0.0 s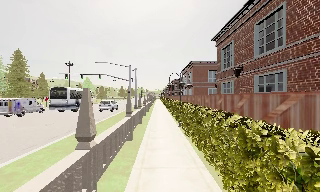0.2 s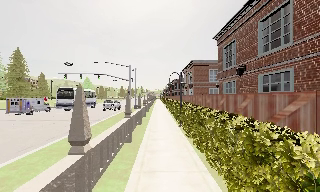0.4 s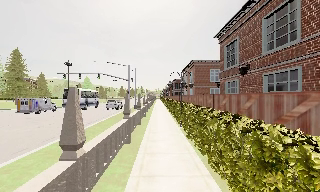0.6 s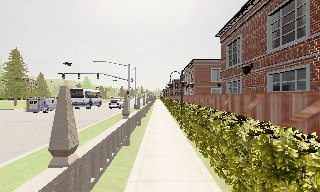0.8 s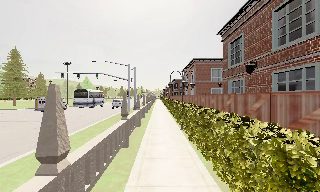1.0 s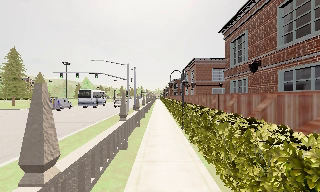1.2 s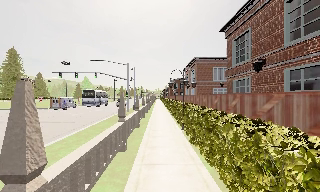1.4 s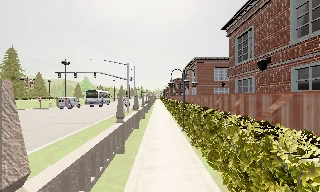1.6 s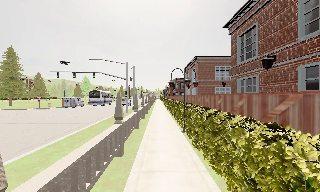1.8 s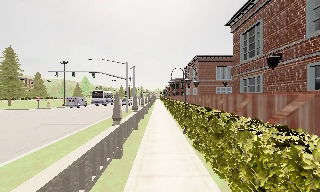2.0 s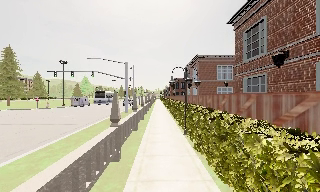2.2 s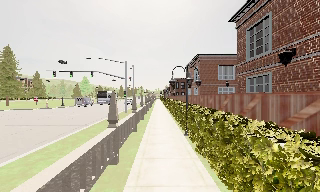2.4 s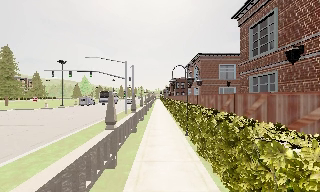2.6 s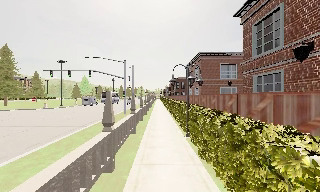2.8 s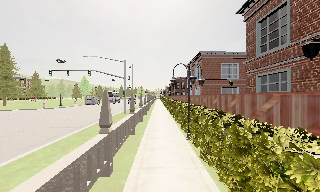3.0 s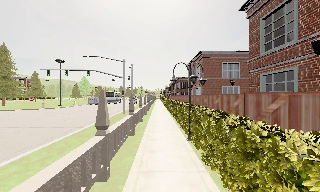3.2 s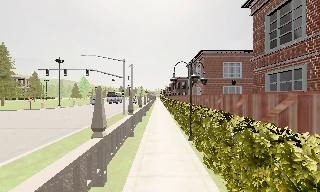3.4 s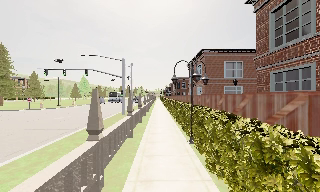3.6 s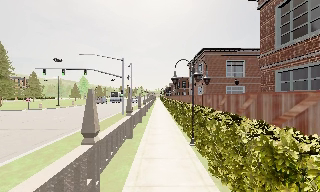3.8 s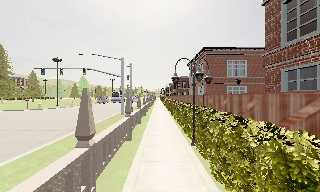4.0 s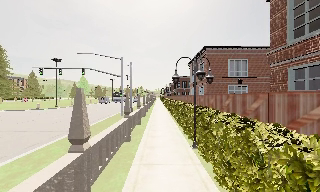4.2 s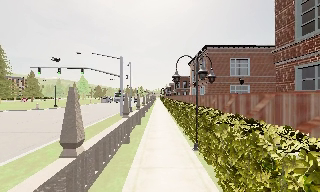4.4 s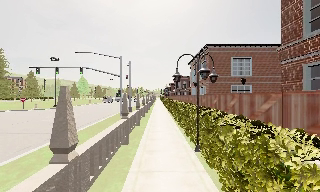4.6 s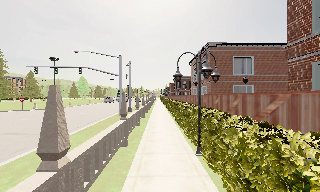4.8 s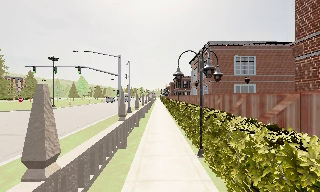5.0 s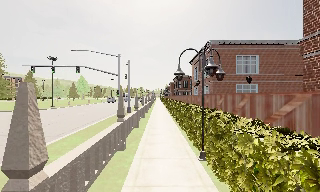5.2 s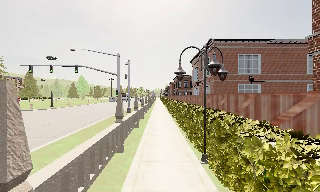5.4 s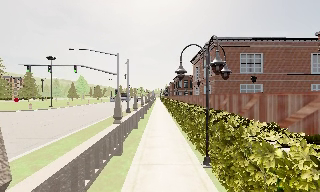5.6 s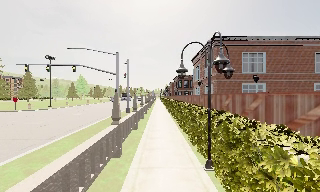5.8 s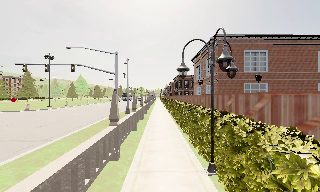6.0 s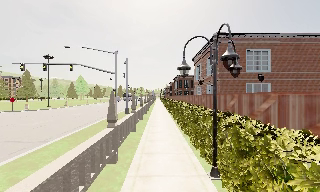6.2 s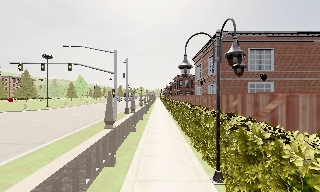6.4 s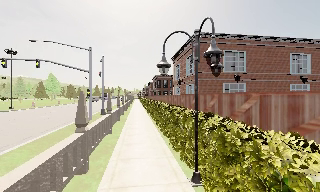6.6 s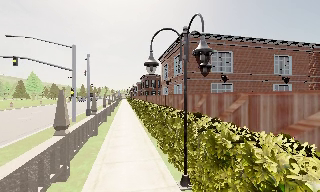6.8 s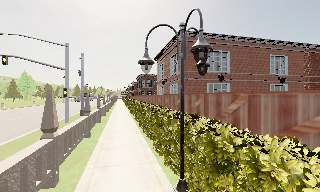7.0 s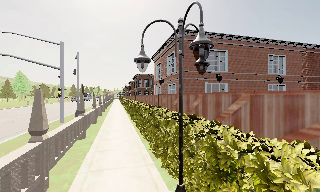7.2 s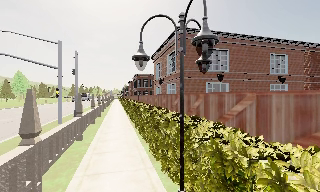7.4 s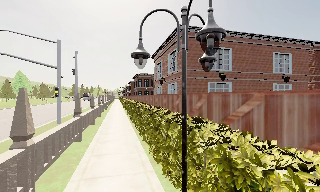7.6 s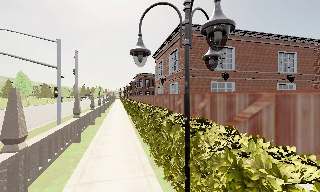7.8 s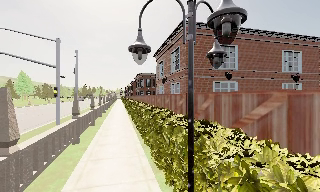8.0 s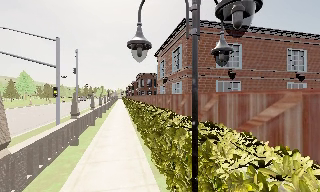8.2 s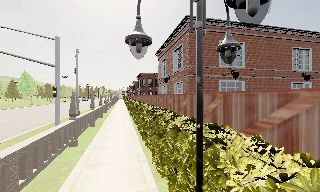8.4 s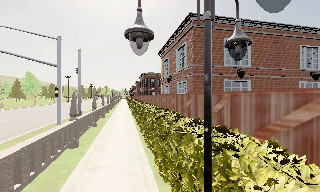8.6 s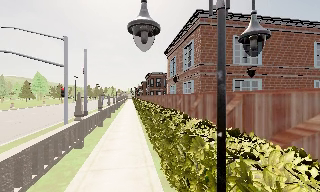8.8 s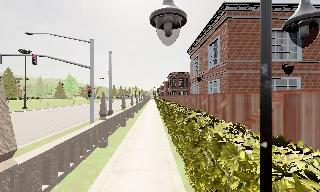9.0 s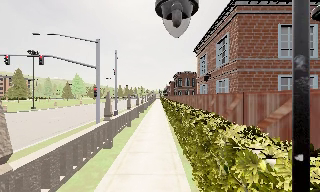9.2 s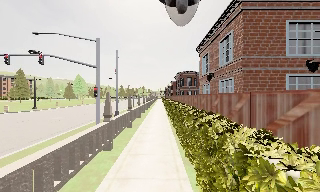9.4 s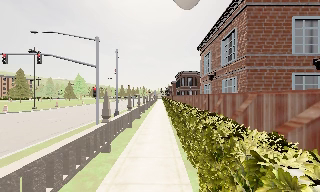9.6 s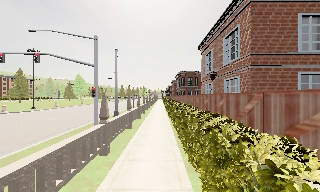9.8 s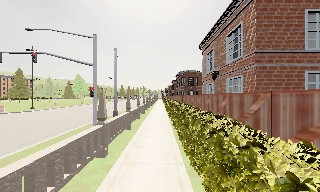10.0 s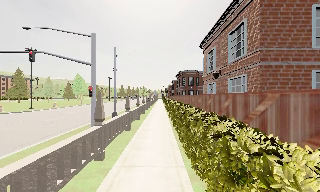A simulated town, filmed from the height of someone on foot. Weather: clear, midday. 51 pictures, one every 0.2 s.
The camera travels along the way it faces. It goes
forward.
0.0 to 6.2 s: The camera travels forward, about 9 m, so what stands in front looms larger.
6.2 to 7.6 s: The camera pans to its right, which is clockwise from overhead, by about 15 degrees. It travels forward, about 2 m, so what stands in front looms larger.
7.6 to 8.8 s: The camera swings to its left by about 10 degrees, and the scene slides to the right. It travels forward, about 1.5 m, so what stands in front looms larger.
8.8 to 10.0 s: The camera travels forward, about 1.5 m, so what stands in front looms larger.
The film runs forward here.
